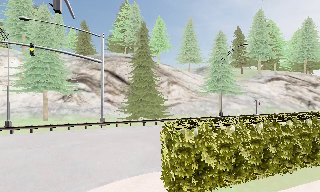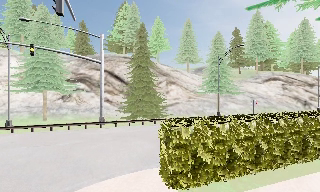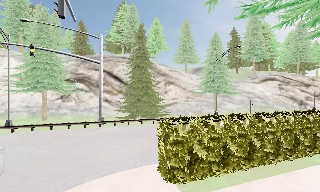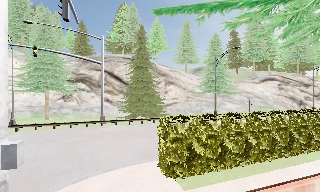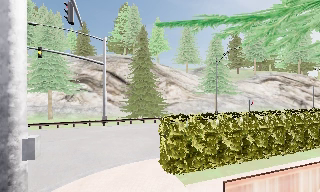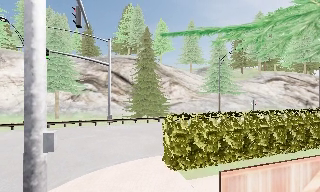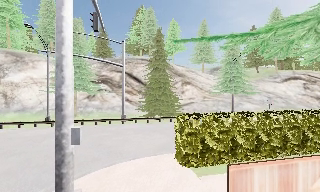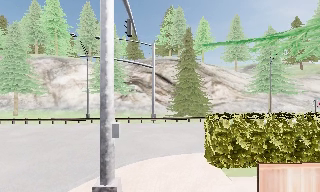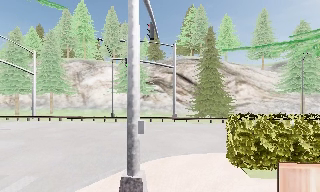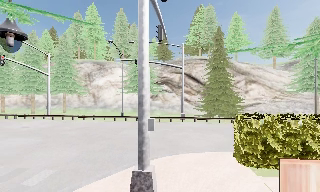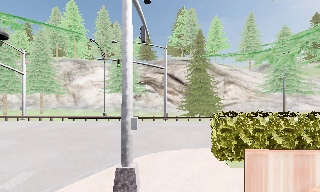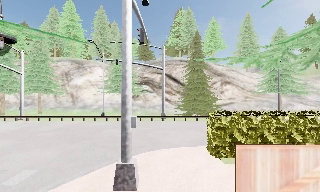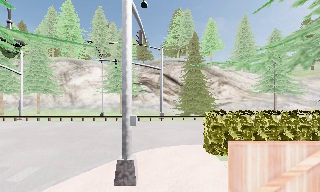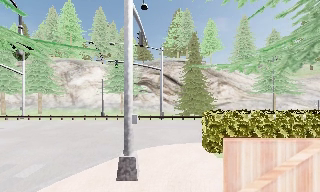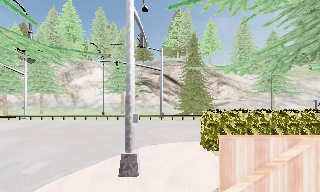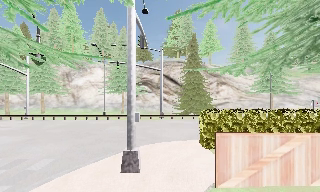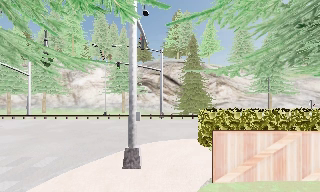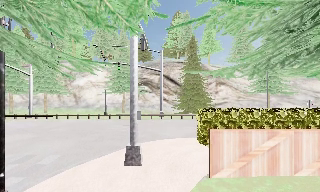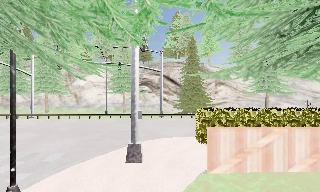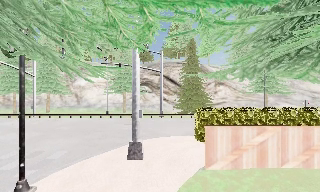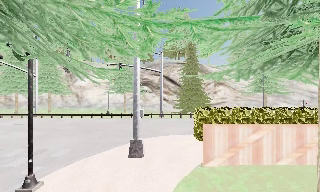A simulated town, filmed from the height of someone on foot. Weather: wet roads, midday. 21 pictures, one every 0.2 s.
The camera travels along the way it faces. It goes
backward.
0.0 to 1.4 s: The camera pans to its left, which is counterclockwise from overhead, by about 15 degrees. It travels backward, about 2 m, so what stands in front gets smaller.
1.4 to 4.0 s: The camera travels backward, about 3.5 m, so what stands in front gets smaller.
The film runs backward here.
